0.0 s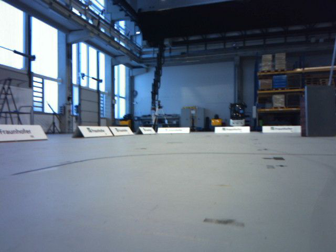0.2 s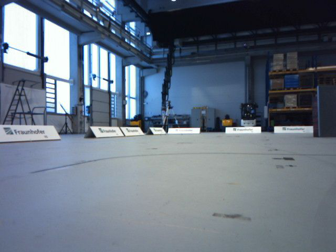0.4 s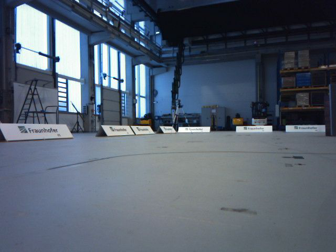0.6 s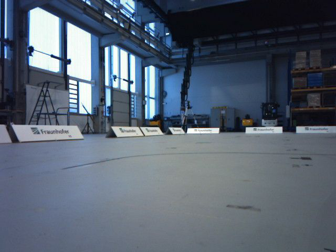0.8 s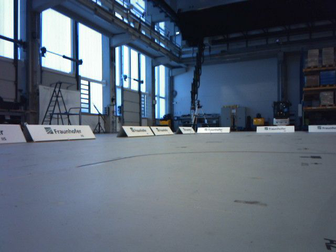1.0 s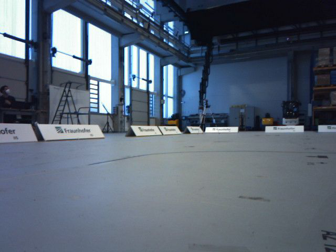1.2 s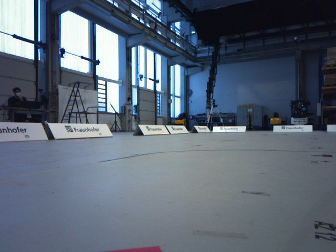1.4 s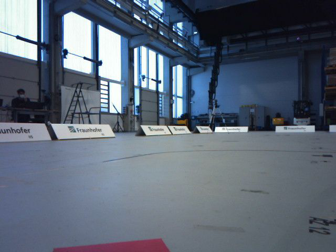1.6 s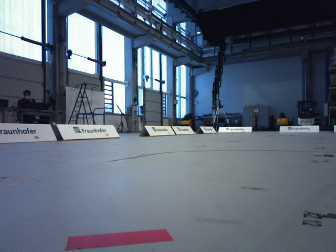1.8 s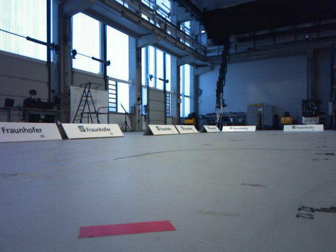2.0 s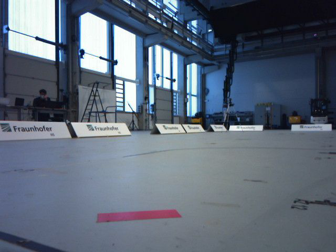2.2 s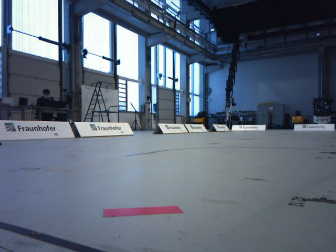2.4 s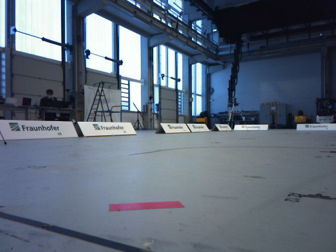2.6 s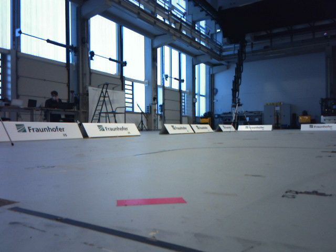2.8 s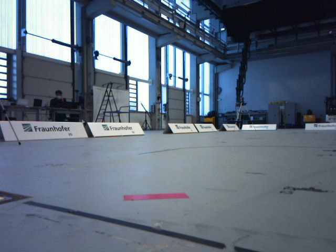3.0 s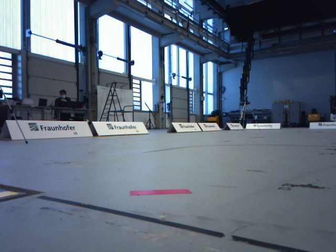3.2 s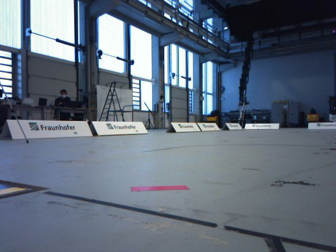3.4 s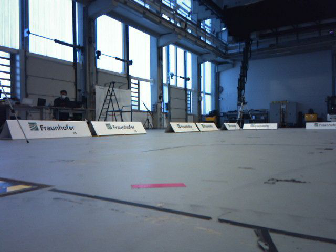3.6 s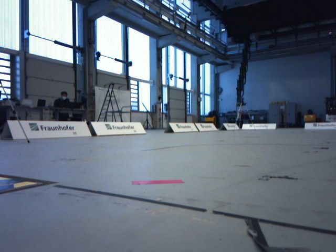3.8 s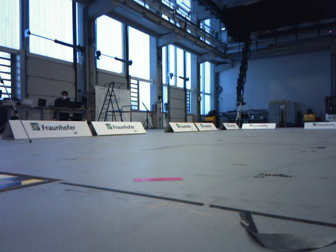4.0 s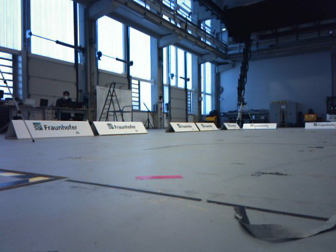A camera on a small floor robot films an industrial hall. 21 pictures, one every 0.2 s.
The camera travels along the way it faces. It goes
backward.
0.0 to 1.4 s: The camera pans to its left, which is counterclockwise from overhead, by about 15 degrees. It travels backward, about 0.3 m, so what stands in front gets smaller.
1.4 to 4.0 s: The camera travels backward, about 0.5 m, so what stands in front gets smaller.
The film runs backward here.
